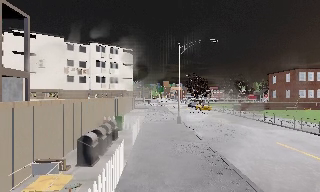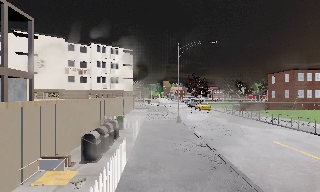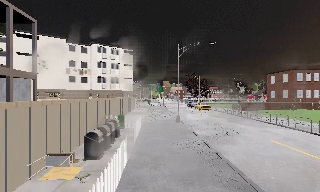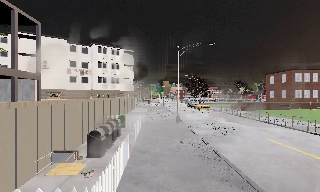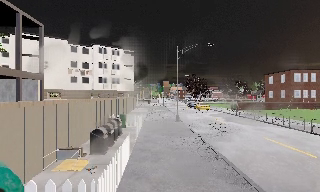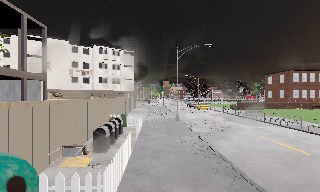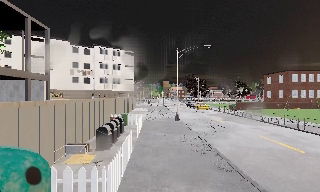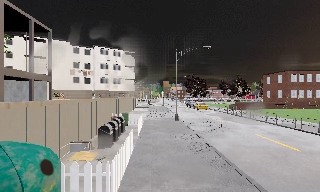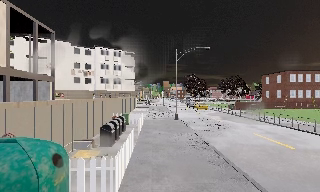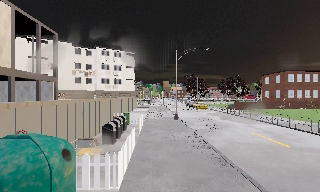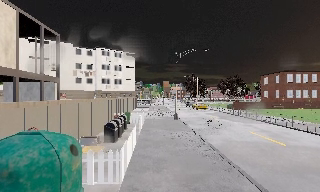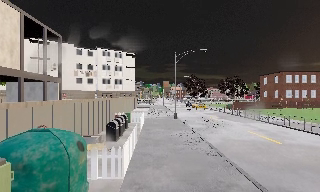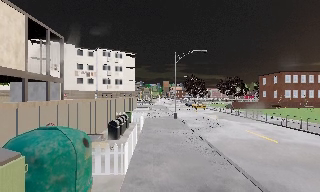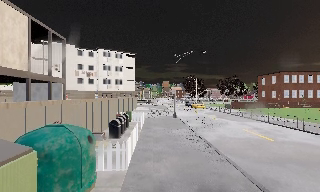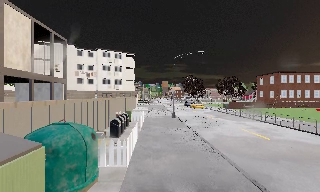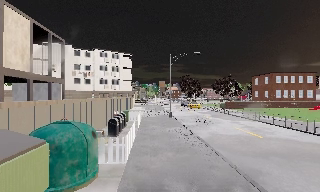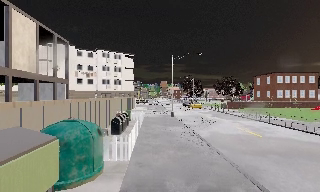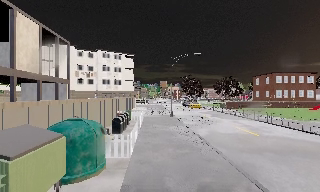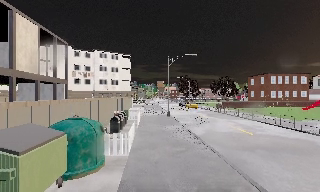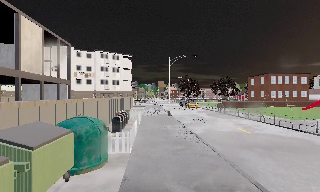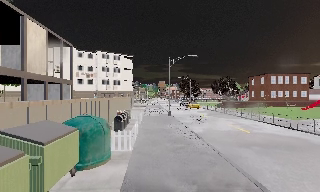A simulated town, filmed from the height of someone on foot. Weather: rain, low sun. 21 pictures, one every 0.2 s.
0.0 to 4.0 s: The camera travels backward, about 6 m, so what stands in front gets smaller.
The film runs backward here.
